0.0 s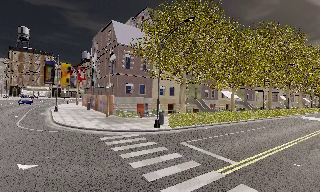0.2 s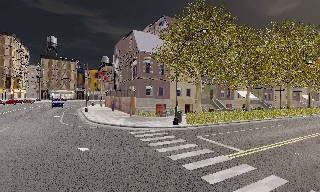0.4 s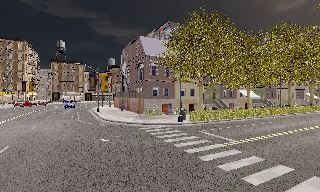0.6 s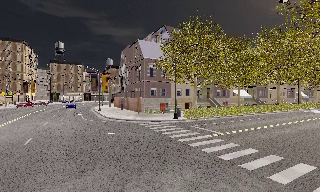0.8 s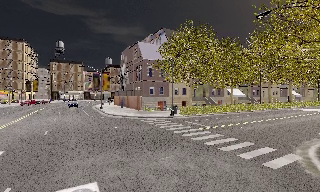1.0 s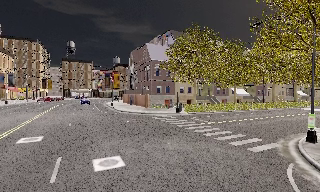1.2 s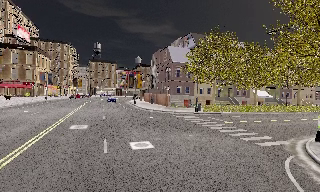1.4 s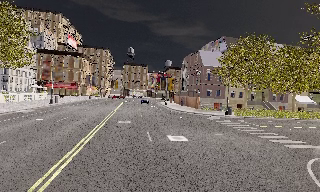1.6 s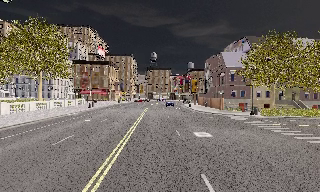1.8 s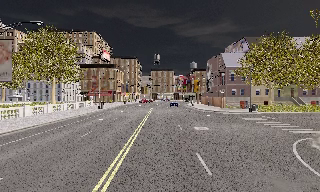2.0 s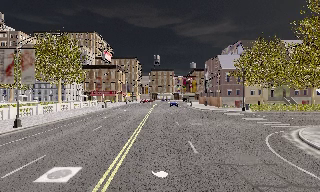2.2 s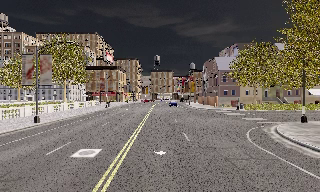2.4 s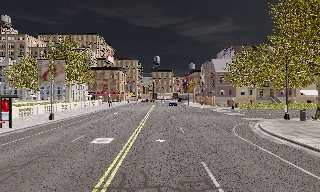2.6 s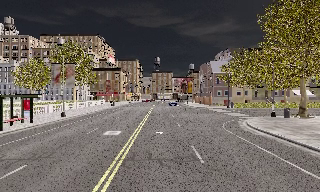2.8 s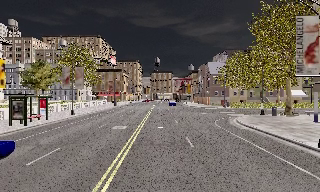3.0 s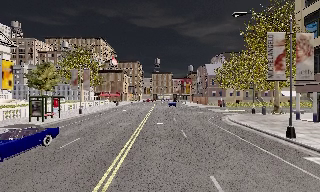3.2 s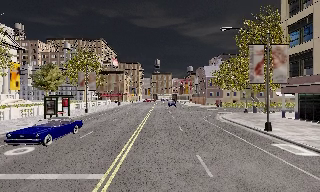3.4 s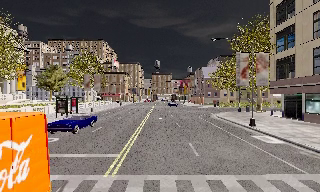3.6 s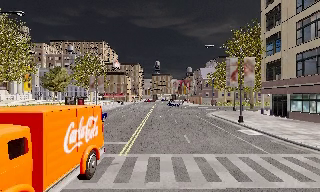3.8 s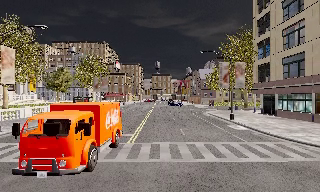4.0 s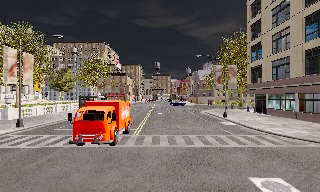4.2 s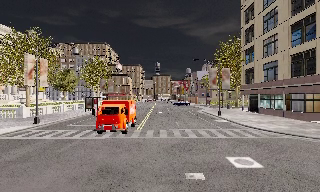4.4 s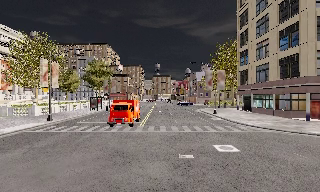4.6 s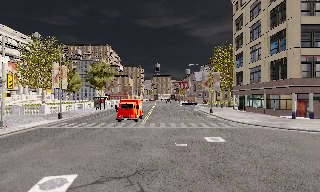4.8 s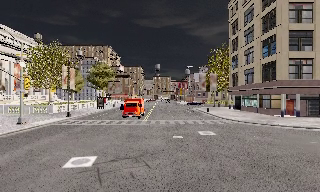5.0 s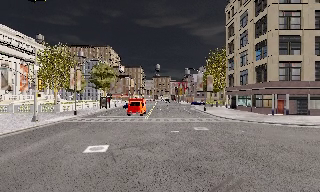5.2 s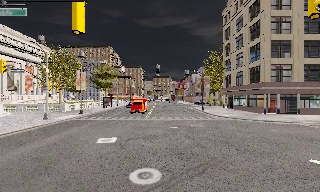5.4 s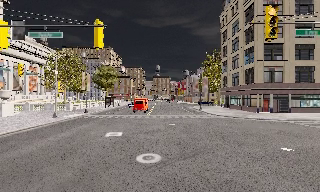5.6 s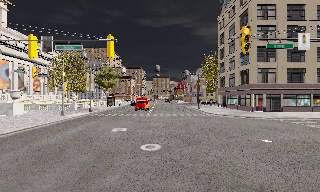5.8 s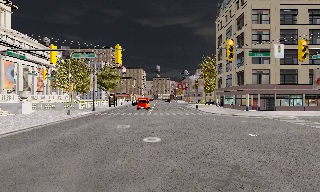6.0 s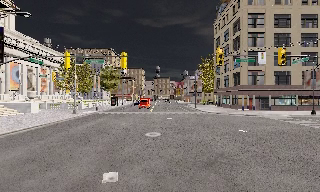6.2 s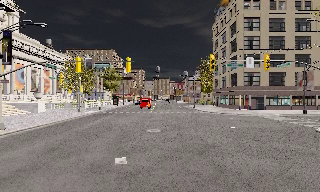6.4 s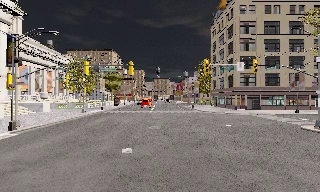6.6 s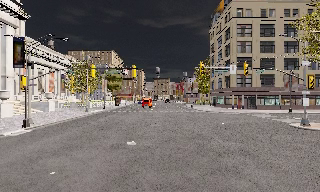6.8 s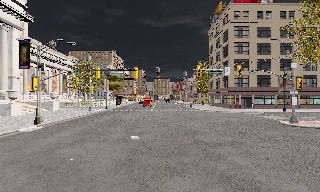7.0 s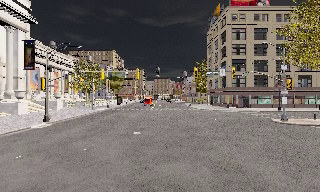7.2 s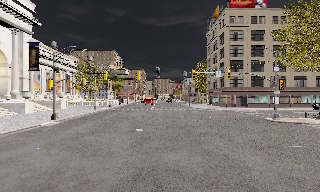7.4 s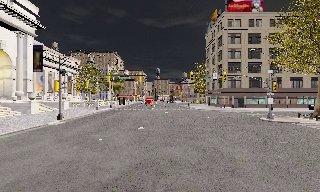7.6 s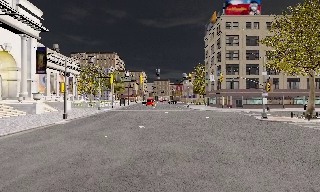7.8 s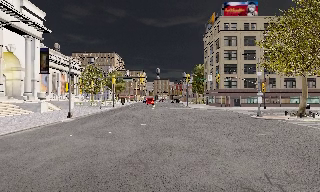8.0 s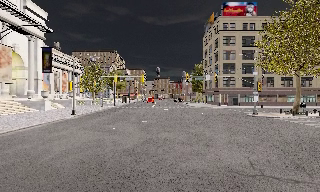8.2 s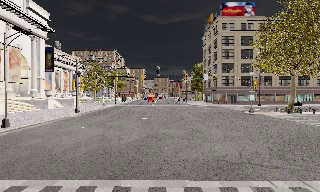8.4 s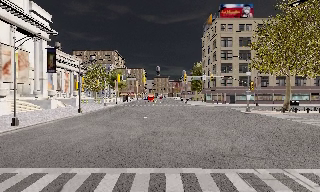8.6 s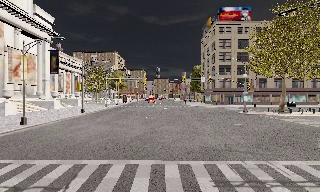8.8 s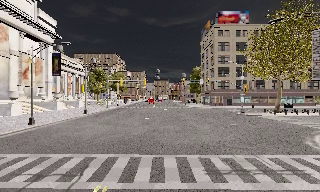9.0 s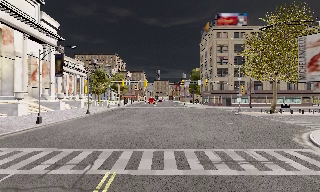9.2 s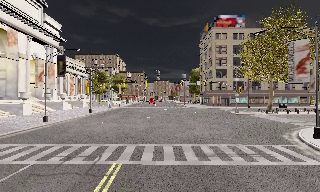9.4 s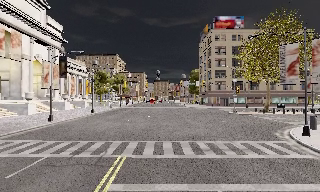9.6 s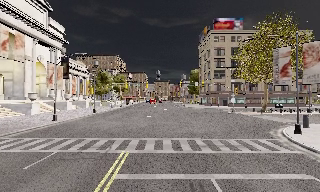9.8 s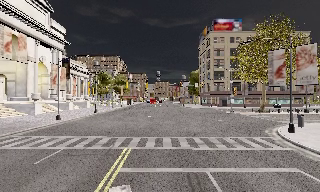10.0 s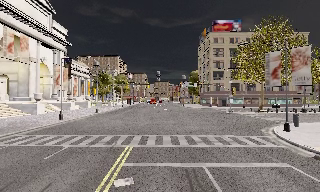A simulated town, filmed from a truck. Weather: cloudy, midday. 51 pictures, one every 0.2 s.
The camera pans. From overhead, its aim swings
counterclockwise.
The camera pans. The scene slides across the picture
to the right.
0.0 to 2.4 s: The camera pans to its left, which is counterclockwise from overhead, by about 35 degrees. It travels backward, about 25 m.
2.4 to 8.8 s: The camera travels backward, about 50 m, so what stands in front gets smaller. It loses speed.
8.8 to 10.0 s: The camera travels backward, about 4.5 m, so what stands in front gets smaller. It loses speed.
The film runs backward here.
